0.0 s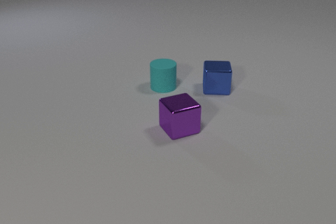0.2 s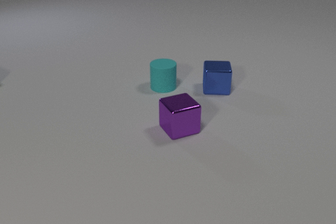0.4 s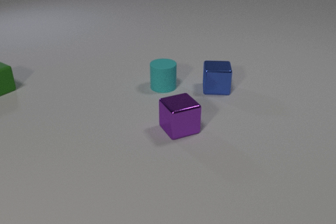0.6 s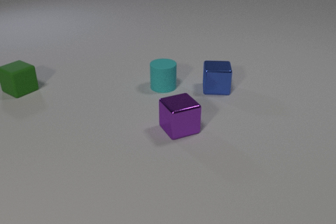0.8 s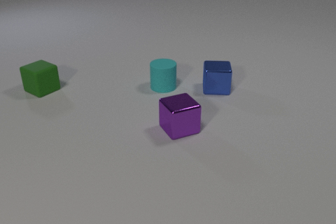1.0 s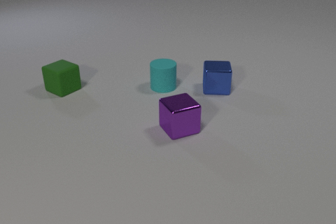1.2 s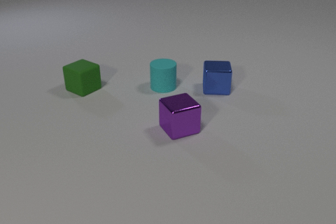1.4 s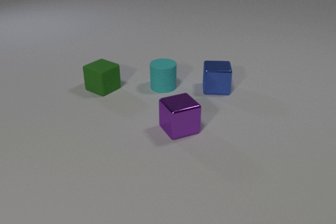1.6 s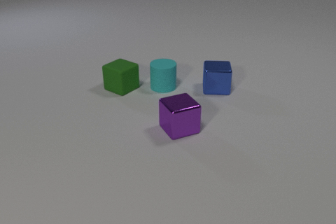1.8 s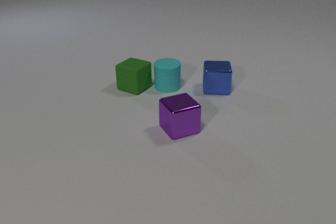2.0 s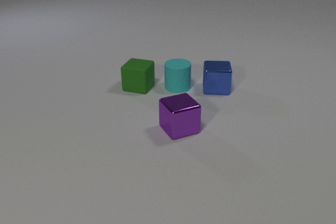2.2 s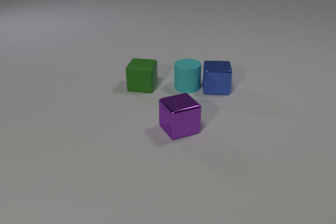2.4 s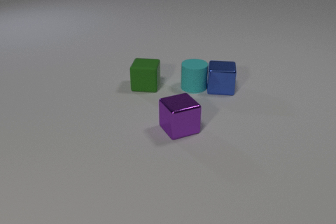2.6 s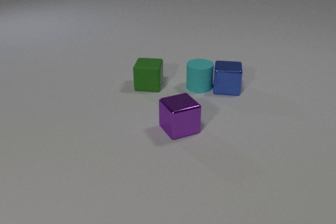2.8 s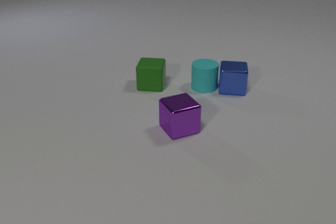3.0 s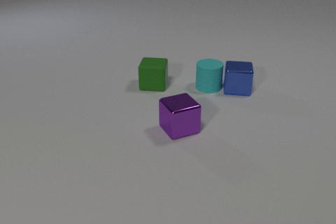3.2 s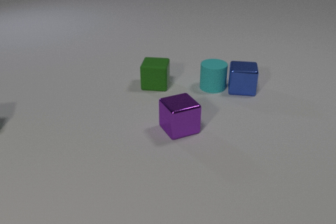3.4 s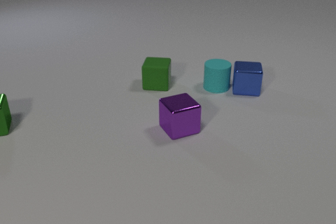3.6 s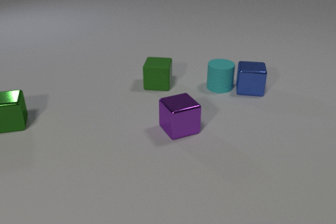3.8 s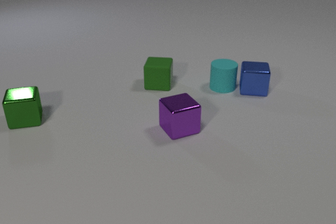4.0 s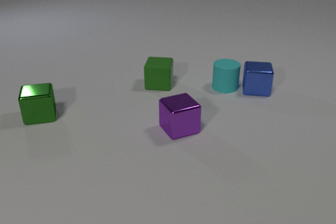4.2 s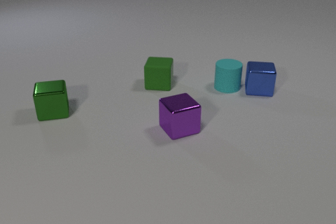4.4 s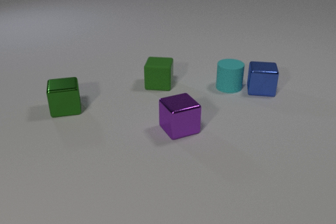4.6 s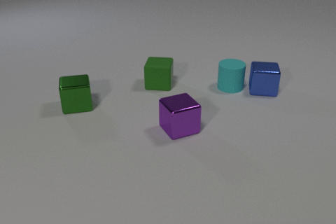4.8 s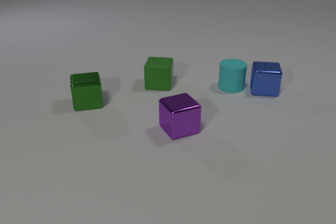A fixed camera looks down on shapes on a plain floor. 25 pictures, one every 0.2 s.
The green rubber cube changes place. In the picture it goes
to the right.
The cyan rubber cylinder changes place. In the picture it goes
to the right.
0.0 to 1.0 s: The green rubber cube comes in at the left edge, slides to the right.
1.0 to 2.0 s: The green rubber cube slides to the right. The cyan rubber cylinder slides to the right. The green rubber cube and the cyan rubber cylinder collide.
2.0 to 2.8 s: The green rubber cube slides to the right. The cyan rubber cylinder slides to the right. The blue metal cube slides to the right. The cyan rubber cylinder and the blue metal cube collide.
2.8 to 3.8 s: The green rubber cube slides to the right. The cyan rubber cylinder slides to the right. The green metal cube comes in at the left edge, slides to the right. The blue metal cube slides to the right.
3.8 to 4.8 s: The cyan rubber cylinder slides to the right. The green metal cube slides to the right. The blue metal cube slides to the right.
Are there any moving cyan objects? yes.
How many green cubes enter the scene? 2.
What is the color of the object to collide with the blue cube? cyan.
